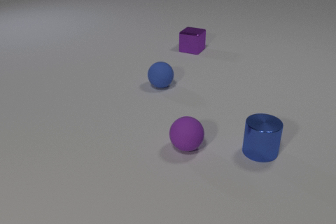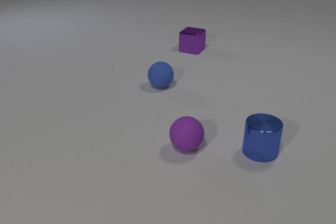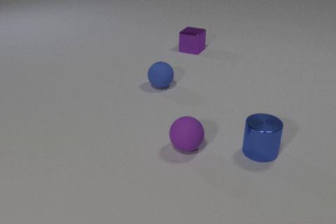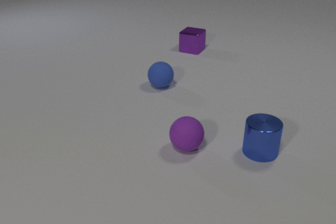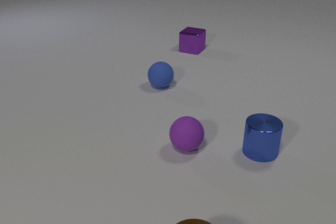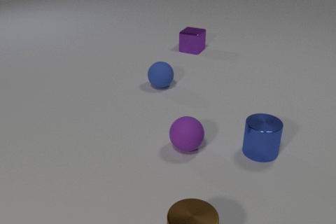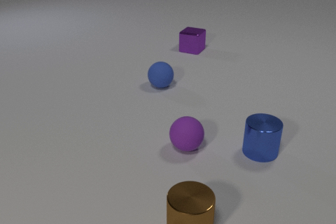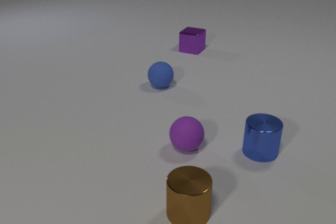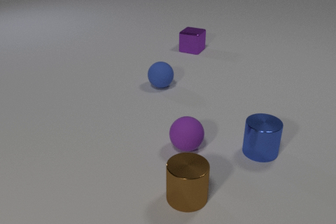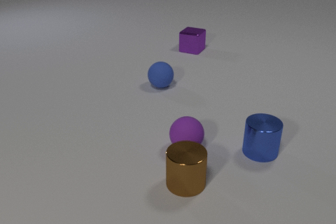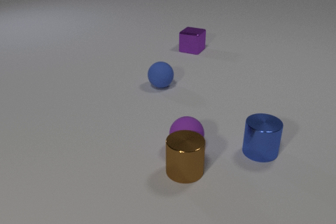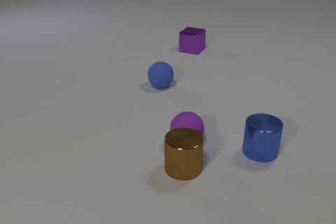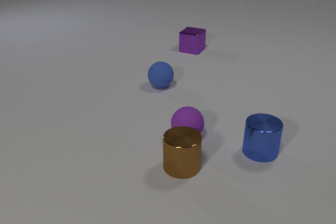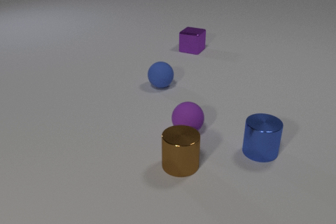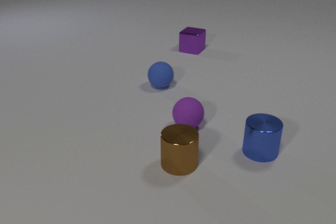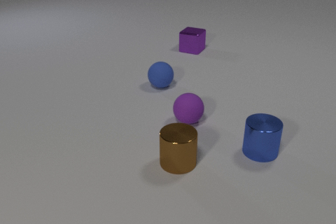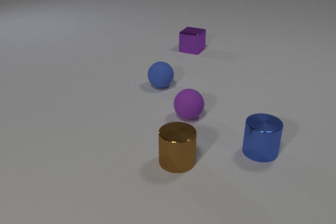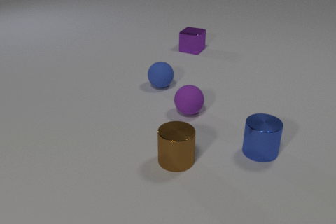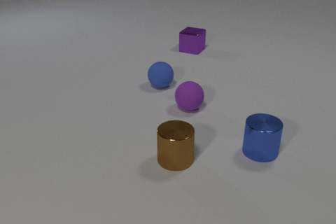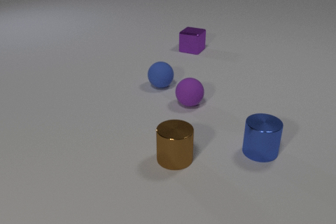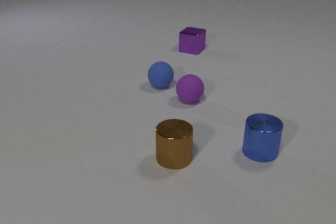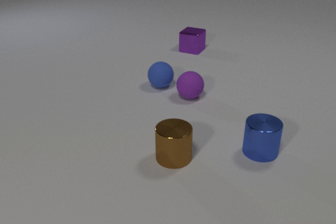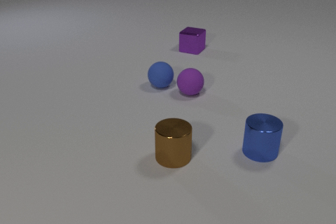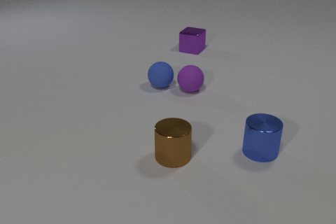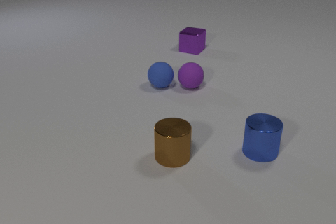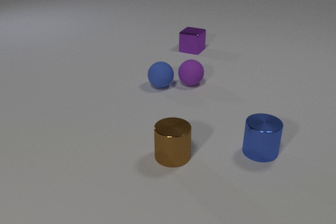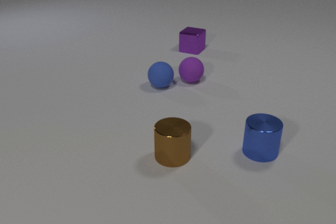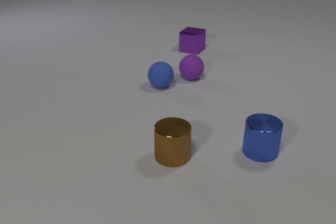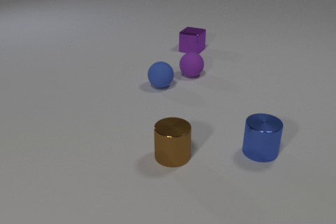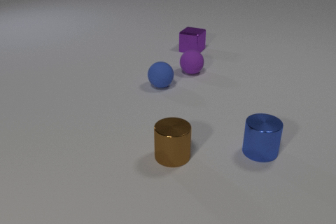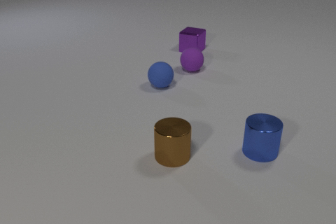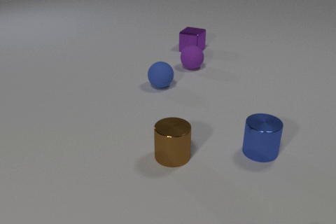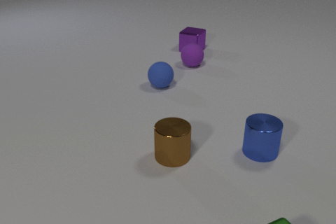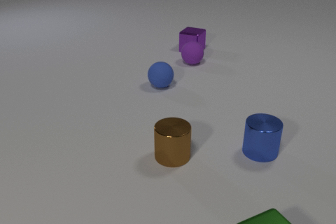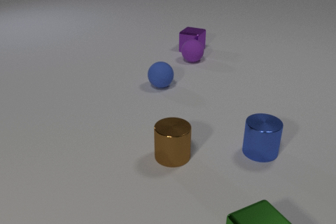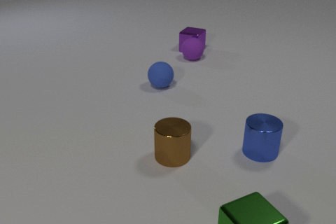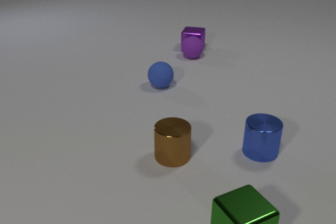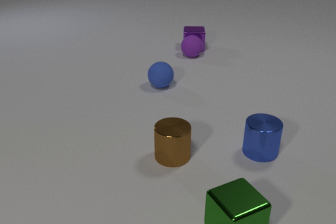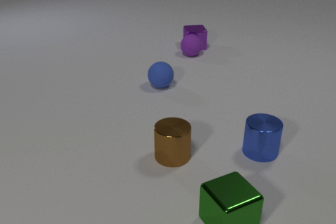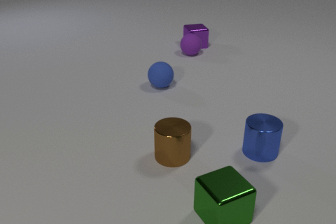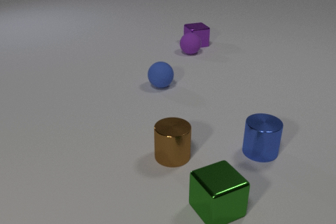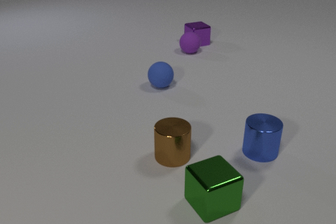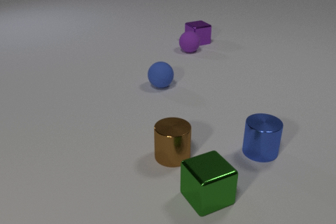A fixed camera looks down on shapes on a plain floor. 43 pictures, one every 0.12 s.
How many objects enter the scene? 2.
What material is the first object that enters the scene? metal.
What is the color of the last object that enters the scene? green.
0.00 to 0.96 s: The brown metal cylinder comes in at the bottom edge, slides away from the camera.
0.96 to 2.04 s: The brown metal cylinder slides away from the camera. The purple rubber sphere rolls away from the camera. The brown metal cylinder and the purple rubber sphere collide.
2.04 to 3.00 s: The purple rubber sphere rolls away from the camera.
3.00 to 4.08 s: The purple rubber sphere rolls away from the camera. The green metal cube comes in at the bottom edge, slides away from the camera and to the left.
4.08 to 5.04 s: The purple rubber sphere rolls away from the camera. The green metal cube slides away from the camera and to the left. The purple metal cube slides away from the camera, spins counterclockwise seen from above by about 45 degrees, its near face sliding to the right. The purple rubber sphere and the purple metal cube collide.
